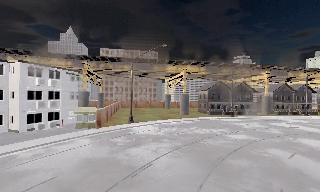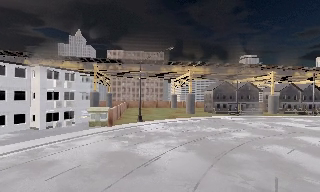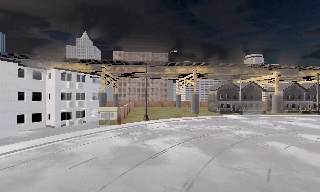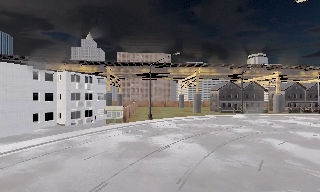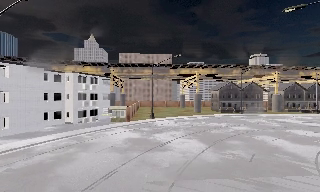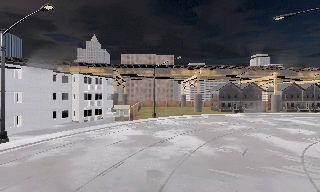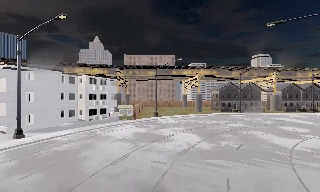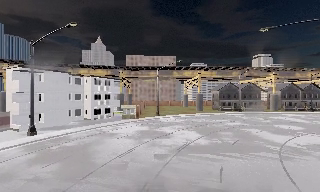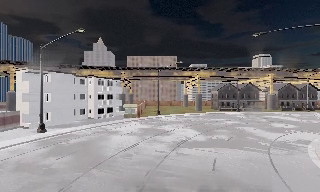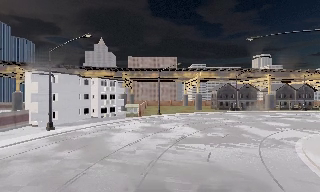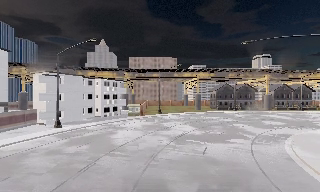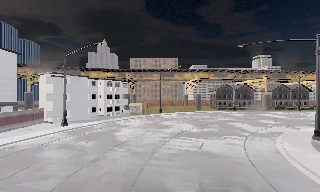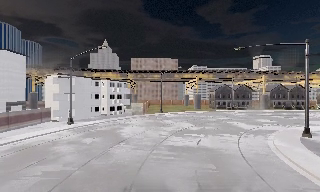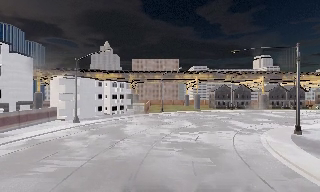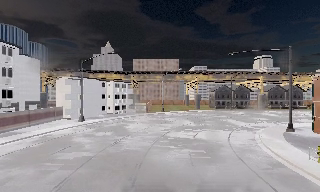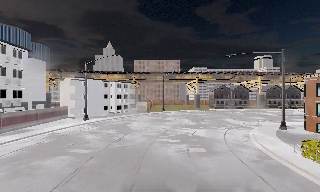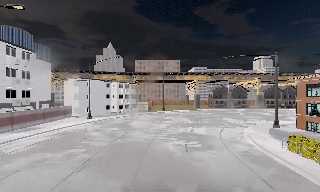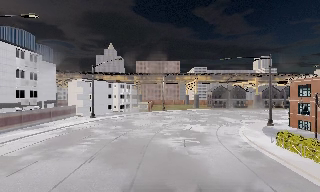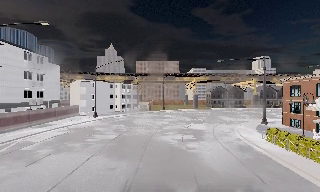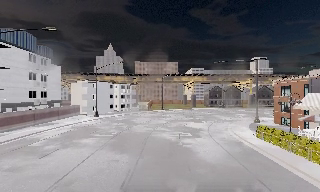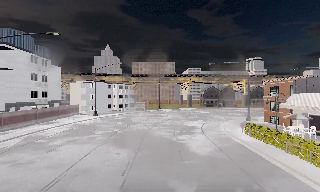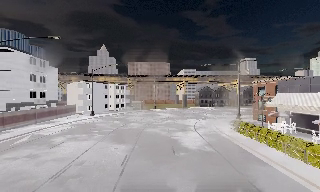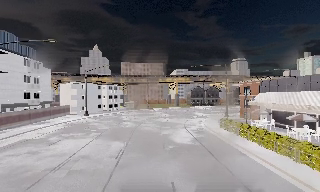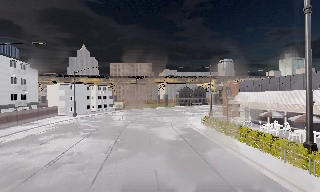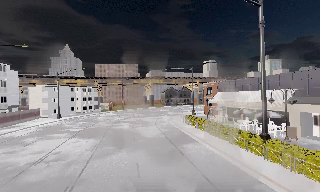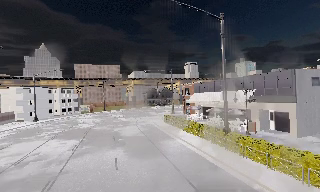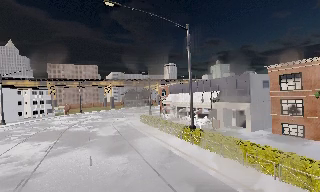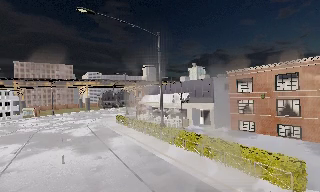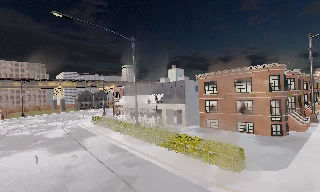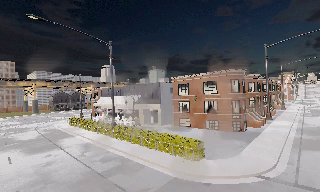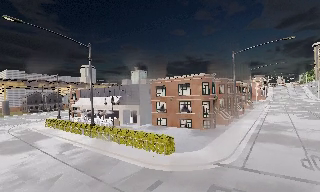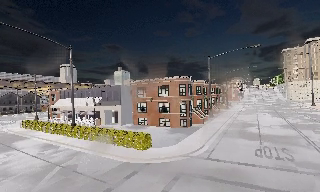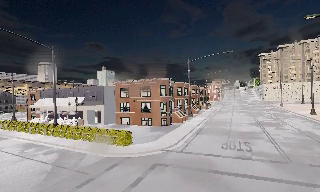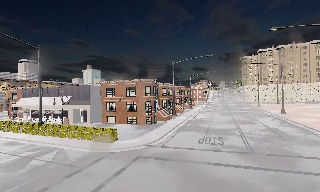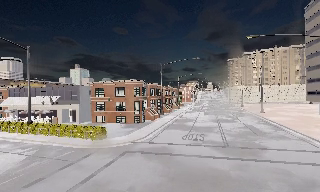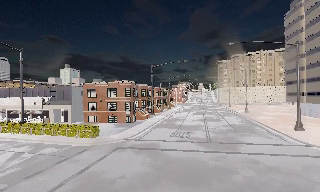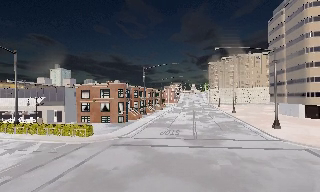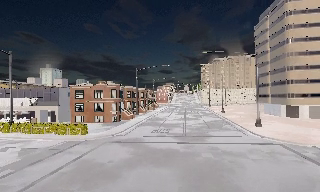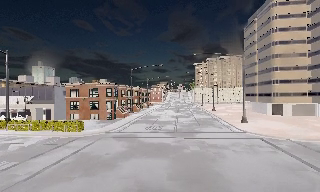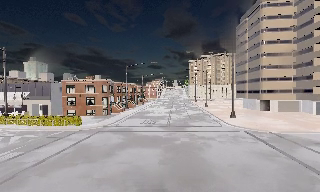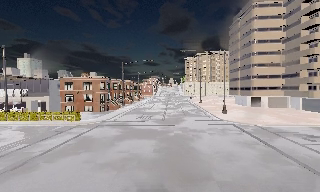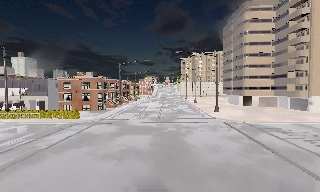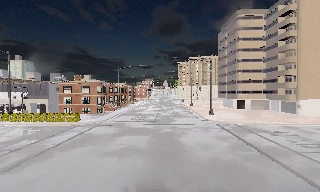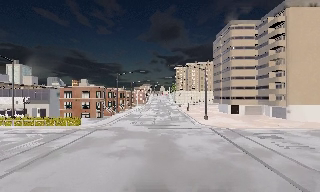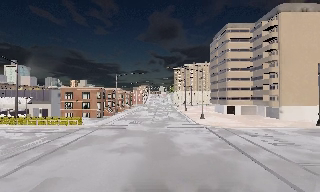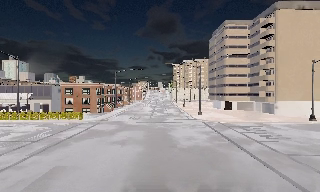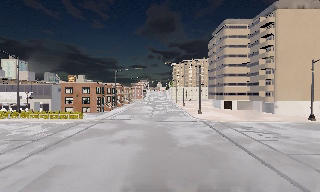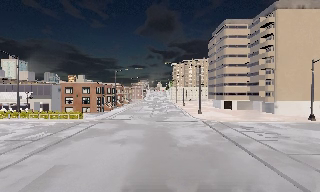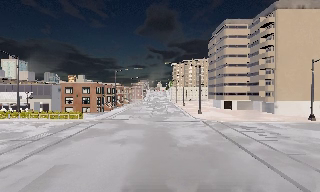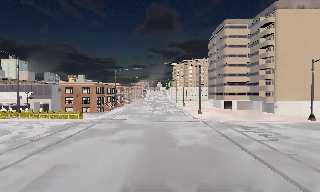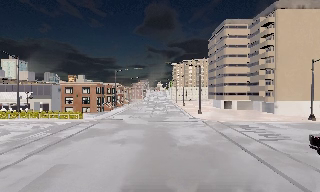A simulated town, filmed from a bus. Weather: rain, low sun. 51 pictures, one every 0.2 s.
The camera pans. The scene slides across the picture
to the left.
The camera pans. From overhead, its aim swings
clockwise.
0.0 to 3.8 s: The camera travels backward, about 25 m, so what stands in front gets smaller.
3.8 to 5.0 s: The camera swings to its right by about 20 degrees, and the scene slides to the left. It travels backward, about 8 m, so what stands in front gets smaller.
5.0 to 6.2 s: The scene slides to the left, as the camera pans about 40 degrees to its right. It travels backward and to its right, about 9 m.
6.2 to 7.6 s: The camera swings to its right by about 25 degrees, and the scene slides to the left. It travels backward, about 9 m, so what stands in front gets smaller.
7.6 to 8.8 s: The camera travels backward, about 8 m, so what stands in front gets smaller.
8.8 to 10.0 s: The camera travels backward, about 1 m, so what stands in front gets smaller. It loses speed.
The film runs backward here.
